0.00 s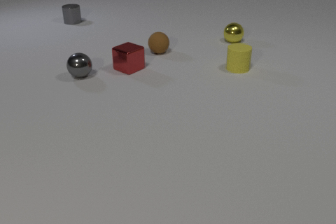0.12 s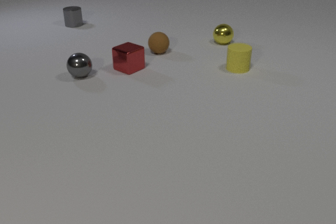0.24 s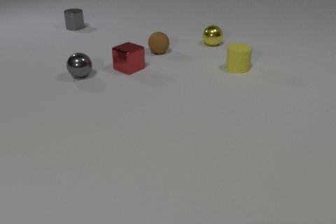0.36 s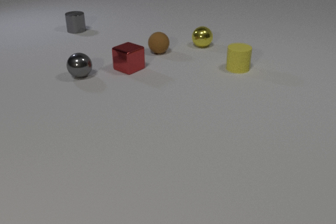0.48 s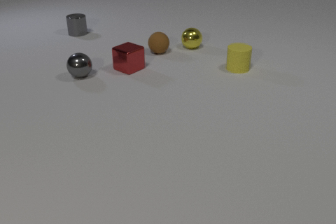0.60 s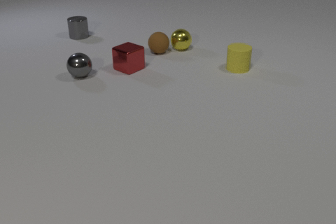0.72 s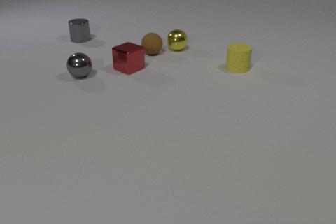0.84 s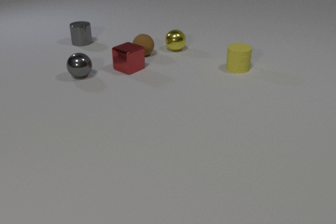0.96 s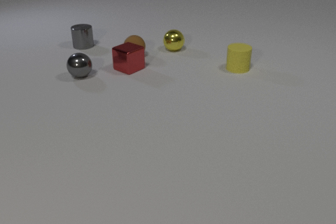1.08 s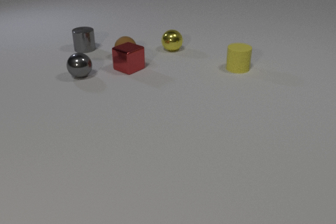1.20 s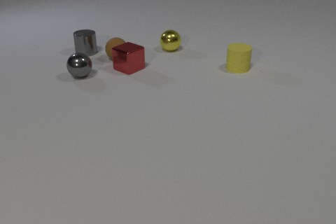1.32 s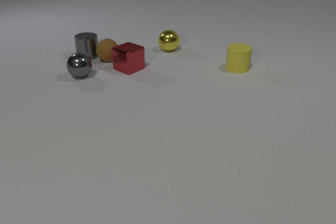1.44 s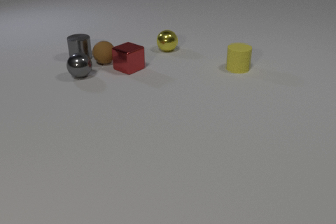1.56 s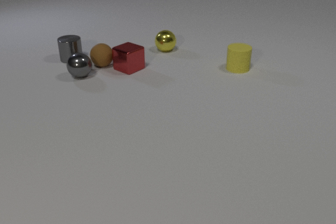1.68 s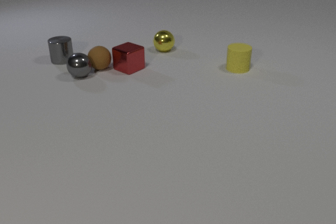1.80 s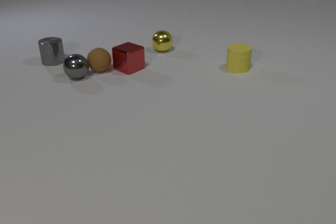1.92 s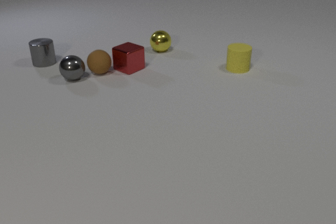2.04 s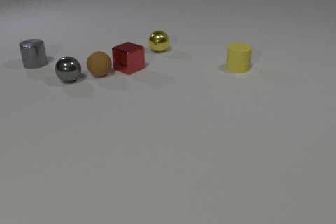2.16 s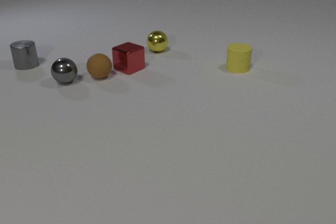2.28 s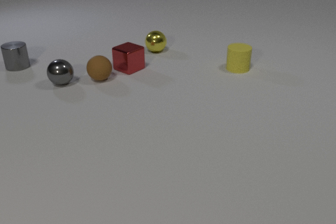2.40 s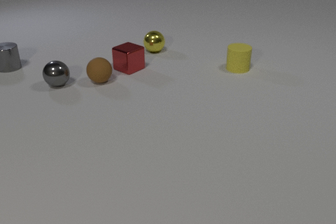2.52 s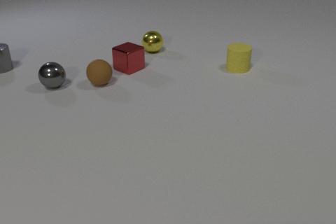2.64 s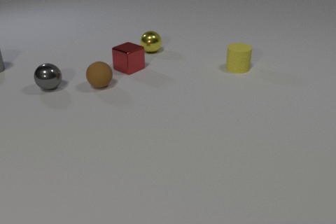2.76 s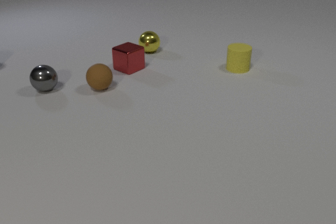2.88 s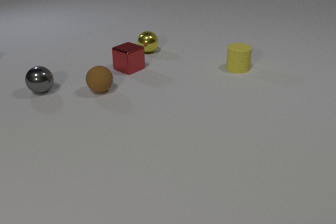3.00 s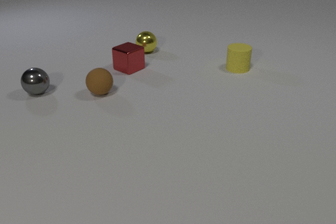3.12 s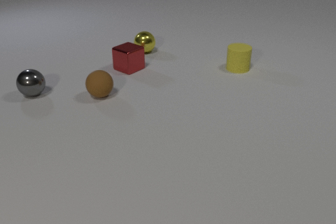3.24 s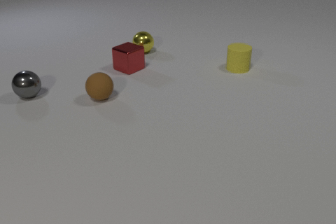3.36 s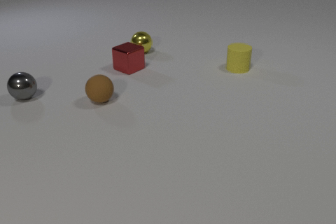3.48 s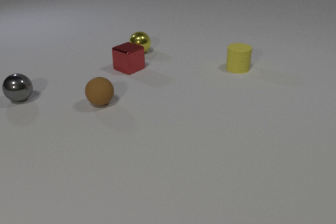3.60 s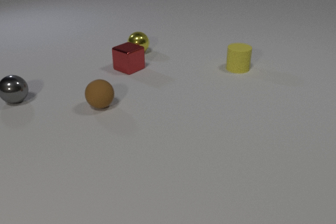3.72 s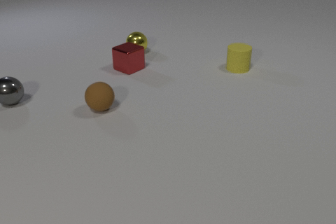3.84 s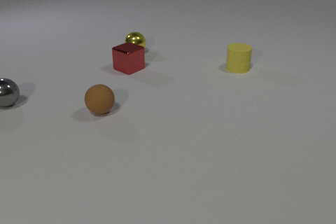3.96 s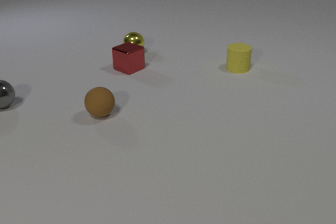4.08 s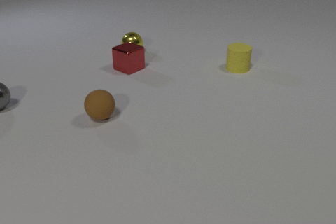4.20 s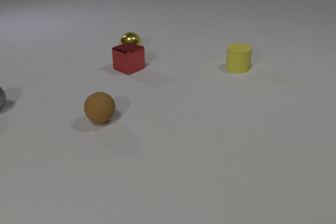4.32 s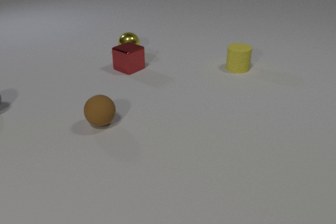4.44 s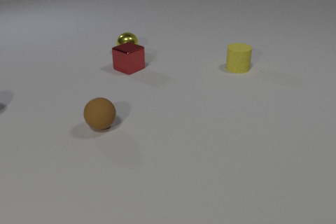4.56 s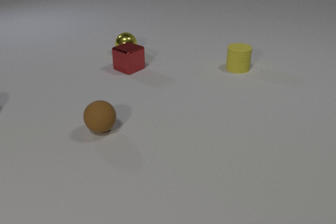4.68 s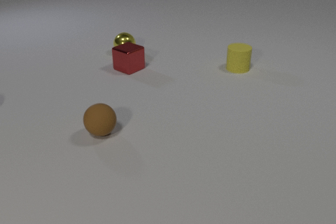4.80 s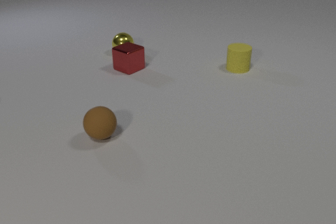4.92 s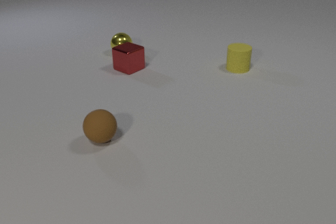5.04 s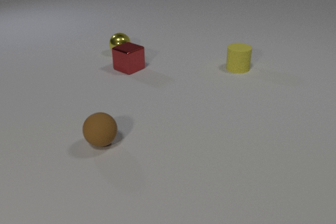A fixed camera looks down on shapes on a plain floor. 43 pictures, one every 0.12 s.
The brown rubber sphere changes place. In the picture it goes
toward the camera.
The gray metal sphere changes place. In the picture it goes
to the left.
0.00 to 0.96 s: The yellow metal sphere rolls to the left and toward the camera. The brown rubber sphere rolls to the left. The gray metal cylinder slides toward the camera. The yellow metal sphere and the brown rubber sphere collide.
0.96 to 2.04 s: The yellow metal sphere rolls to the left. The brown rubber sphere rolls toward the camera and to the left. The gray metal cylinder slides to the left and toward the camera. The gray metal sphere rolls to the left and toward the camera. The brown rubber sphere and the gray metal cylinder collide. The brown rubber sphere and the gray metal sphere collide.
2.04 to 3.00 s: The yellow metal sphere rolls to the left. The brown rubber sphere rolls toward the camera. The gray metal cylinder slides to the left, leaves at the left edge. The gray metal sphere rolls to the left and toward the camera.
3.00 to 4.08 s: The yellow metal sphere rolls to the left. The brown rubber sphere rolls toward the camera. The gray metal sphere rolls to the left and toward the camera.
4.08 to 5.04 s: The yellow metal sphere rolls to the left. The brown rubber sphere rolls toward the camera. The gray metal sphere rolls to the left, leaves at the left edge.
What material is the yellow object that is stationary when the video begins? rubber.
What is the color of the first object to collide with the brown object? yellow.
Are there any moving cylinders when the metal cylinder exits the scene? no.
